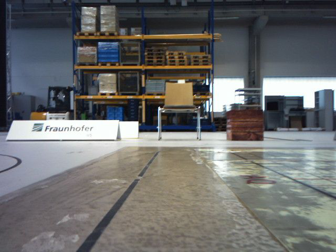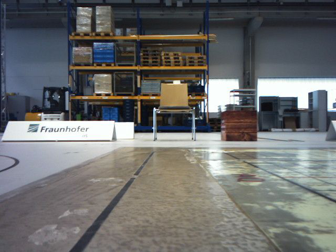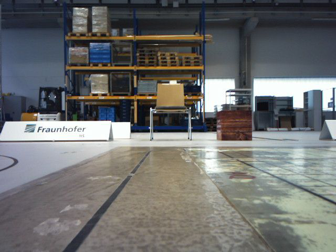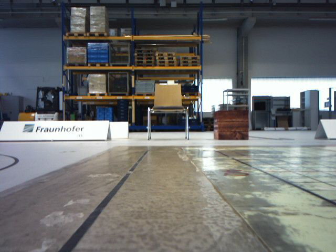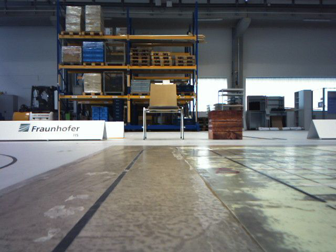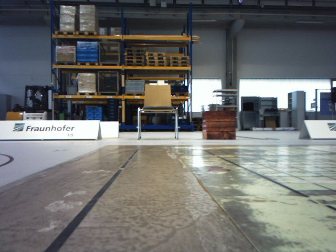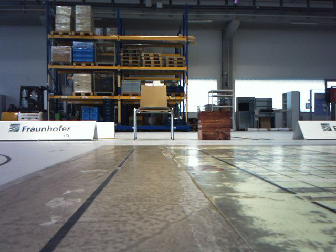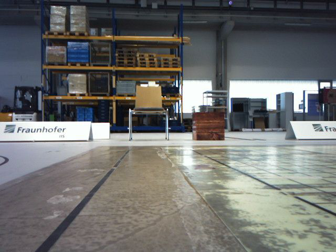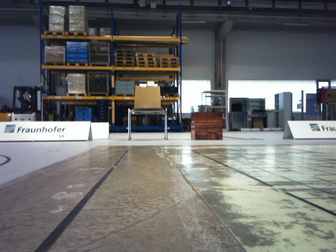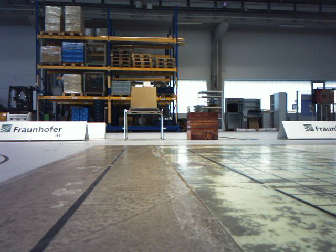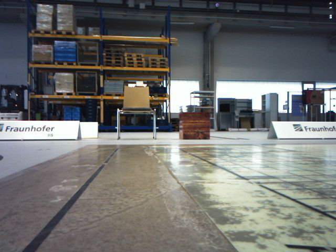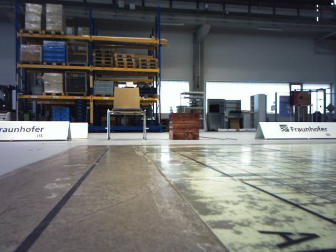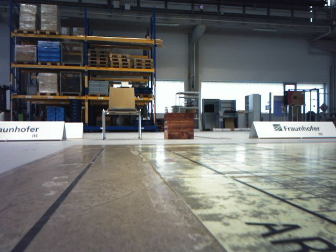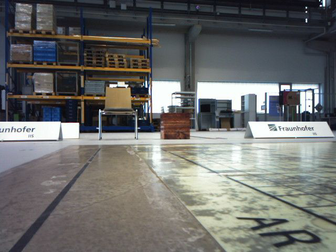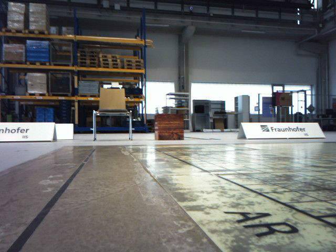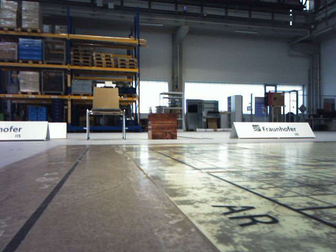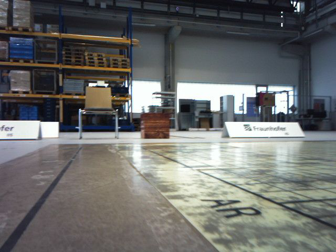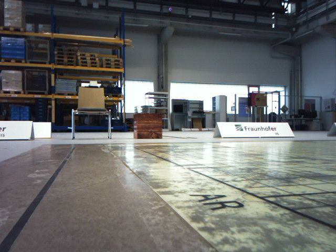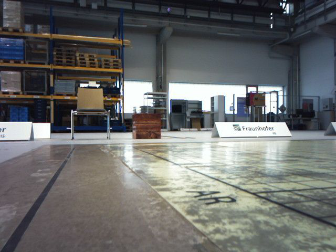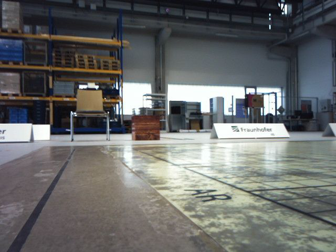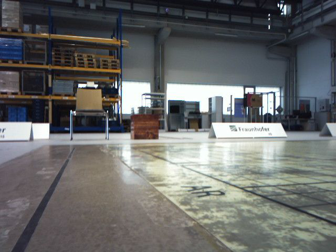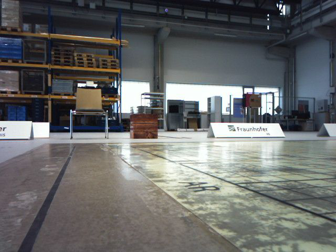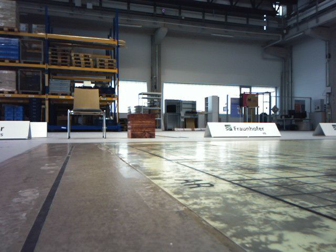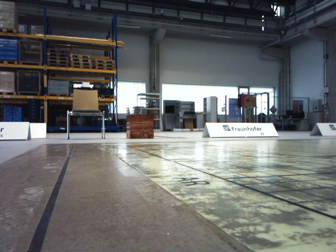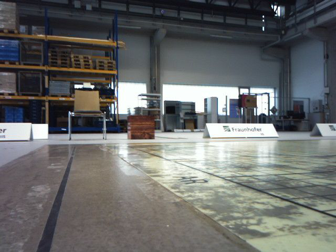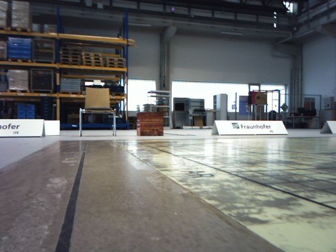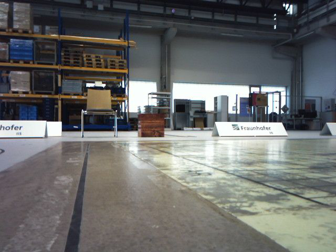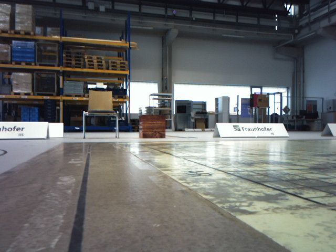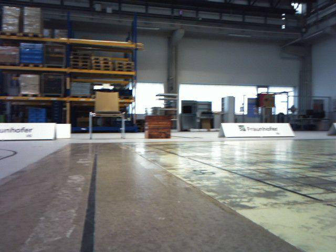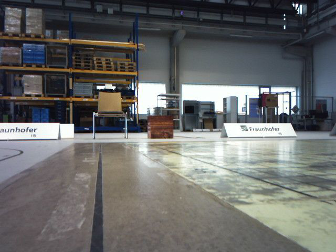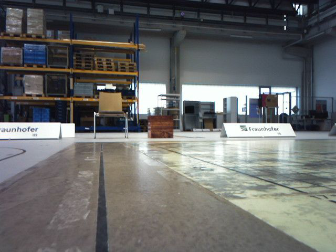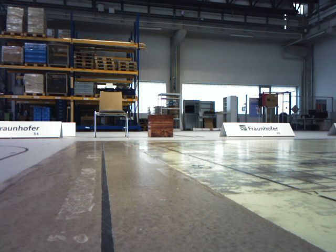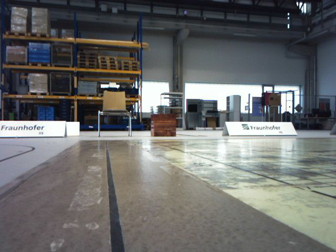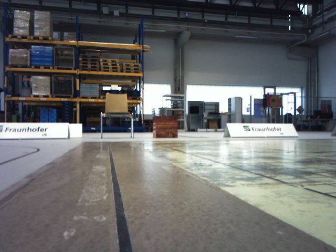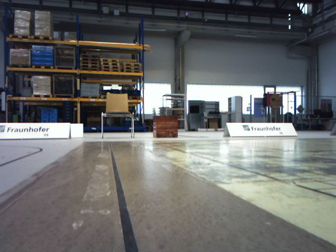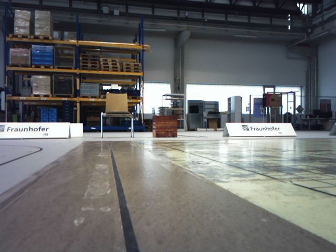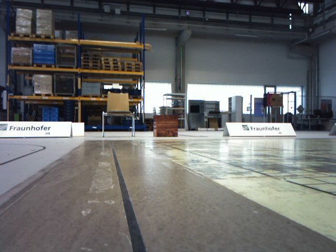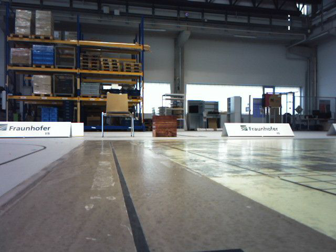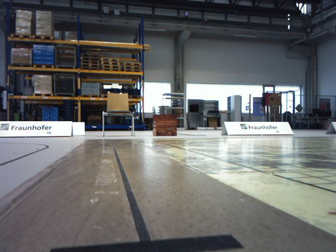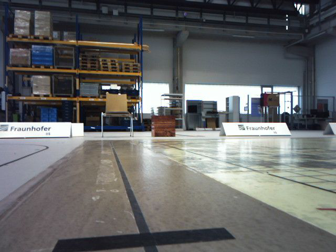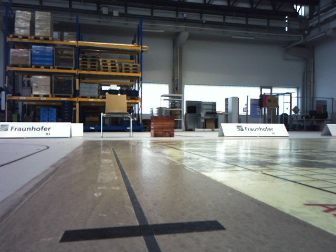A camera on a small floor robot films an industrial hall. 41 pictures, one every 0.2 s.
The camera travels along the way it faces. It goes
backward.
0.0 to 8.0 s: The camera swings to its right by about 15 degrees, and the scene slides to the left. It travels backward, about 1.6 m, so what stands in front gets smaller.
The film runs backward here.
